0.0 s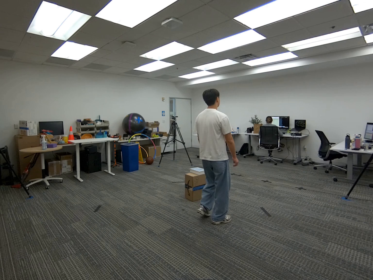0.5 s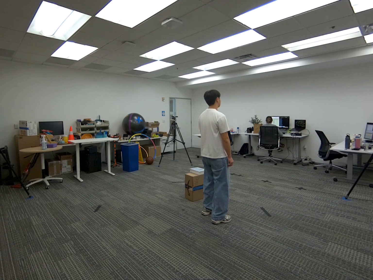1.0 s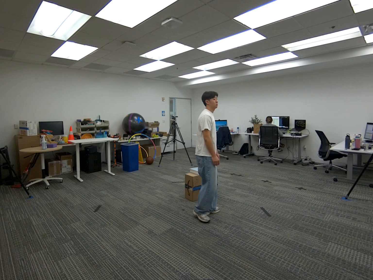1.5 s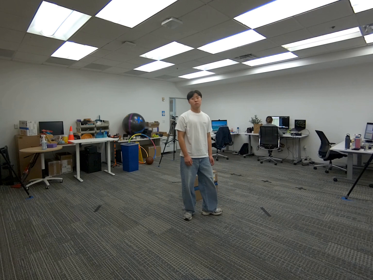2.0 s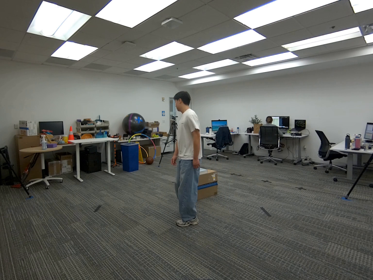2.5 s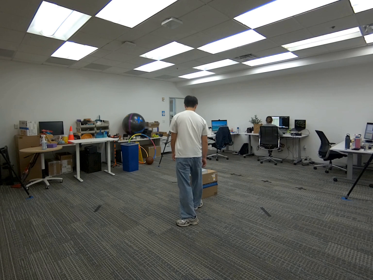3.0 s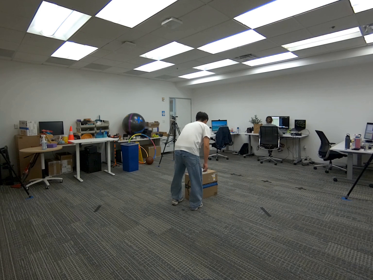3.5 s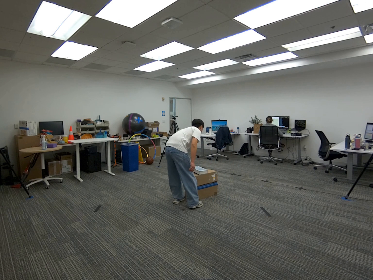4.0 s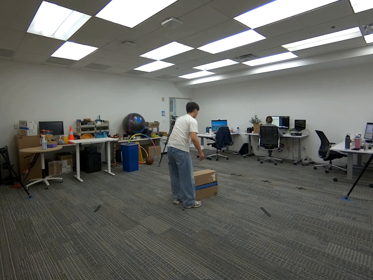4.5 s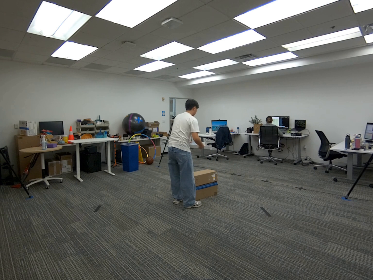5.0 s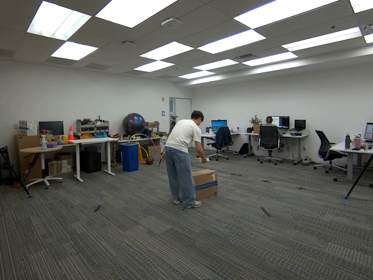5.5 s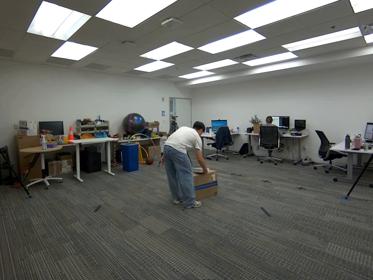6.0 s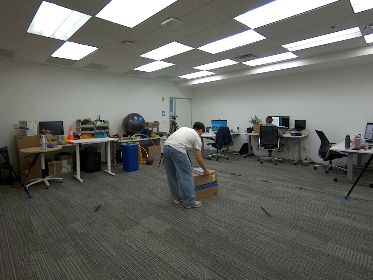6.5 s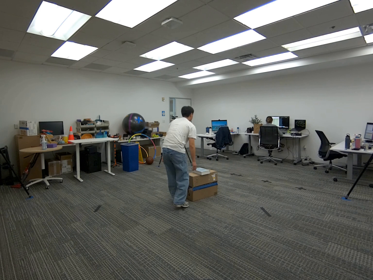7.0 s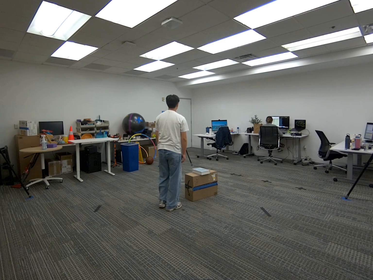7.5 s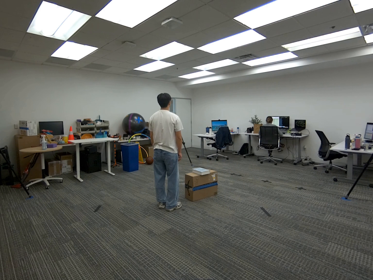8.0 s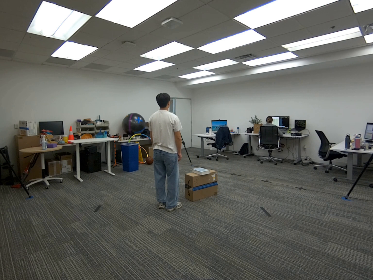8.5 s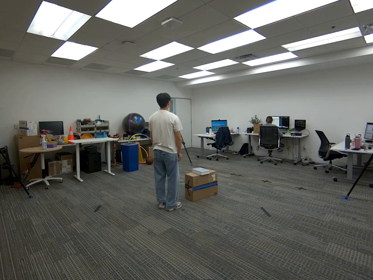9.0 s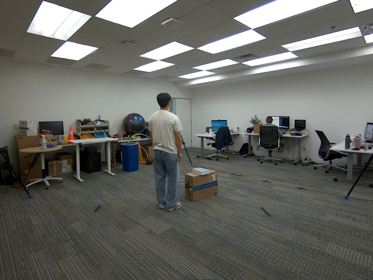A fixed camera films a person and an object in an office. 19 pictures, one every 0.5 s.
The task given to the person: Walk to the light blue book on the big brown cardboard box. Pick up the book with your left hand, transfer it to your right hand, and place it back on top of the box with your right hand.
